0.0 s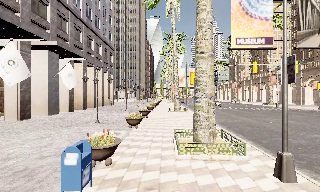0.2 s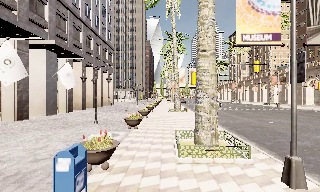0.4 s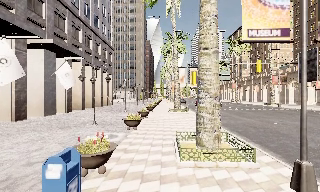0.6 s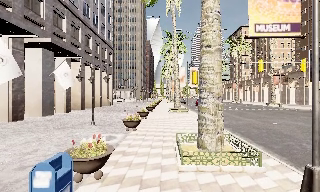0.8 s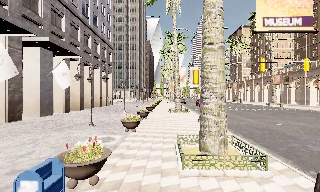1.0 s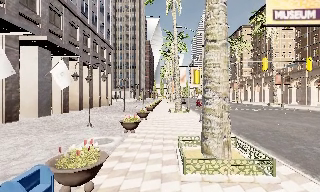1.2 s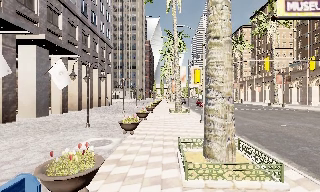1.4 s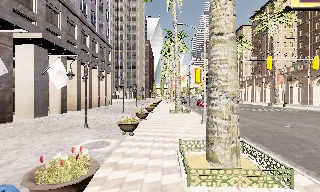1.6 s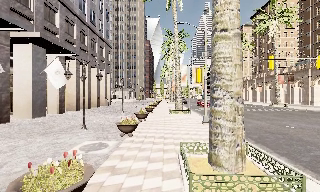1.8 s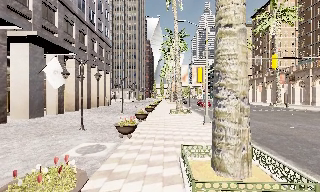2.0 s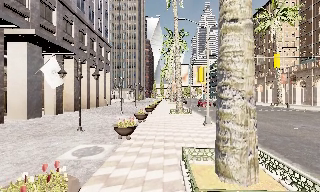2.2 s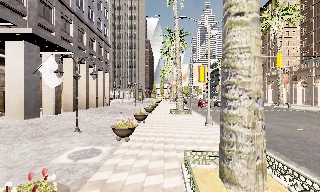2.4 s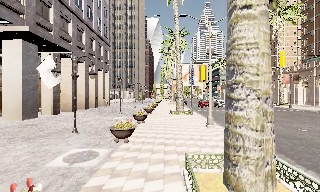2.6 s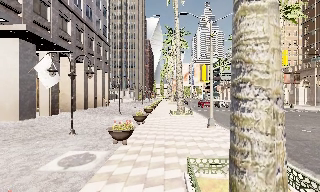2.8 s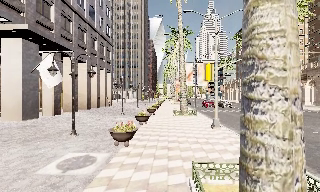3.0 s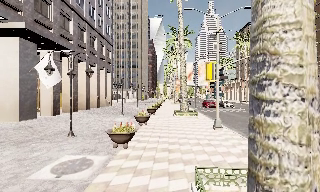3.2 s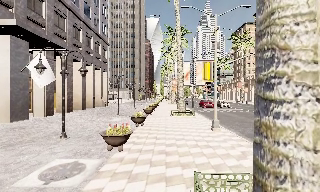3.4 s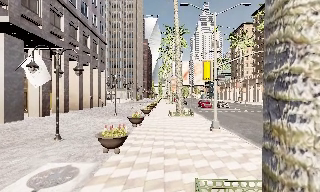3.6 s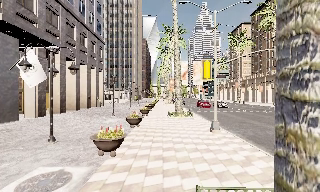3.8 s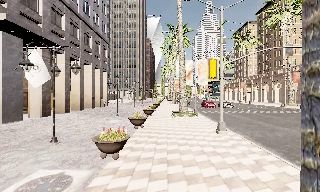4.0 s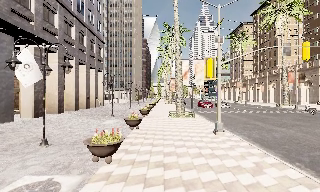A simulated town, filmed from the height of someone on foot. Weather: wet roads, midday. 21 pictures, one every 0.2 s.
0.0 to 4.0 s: The camera travels forward, about 6 m, so what stands in front looms larger.
The film runs forward here.
